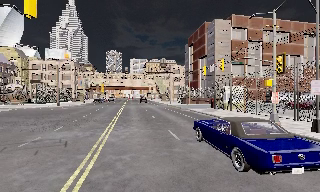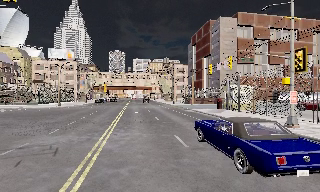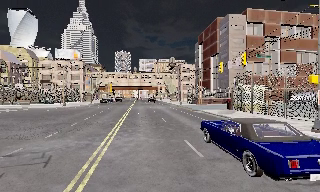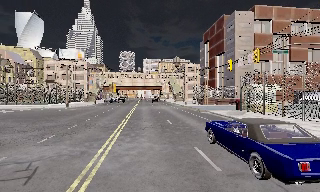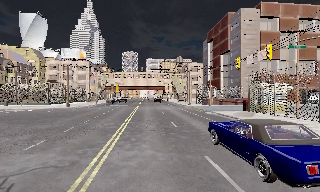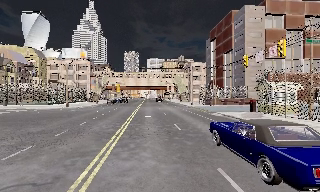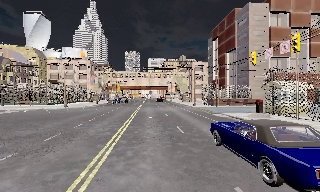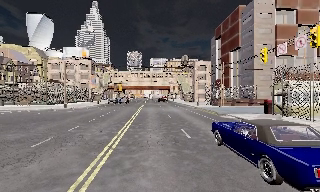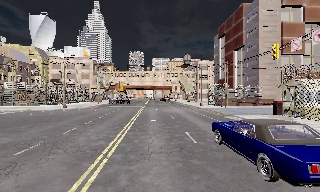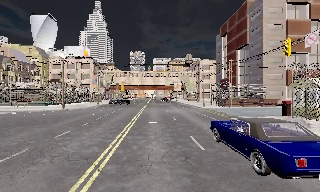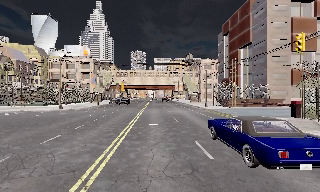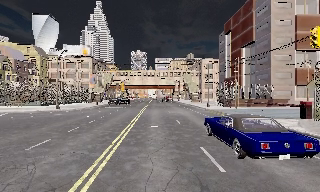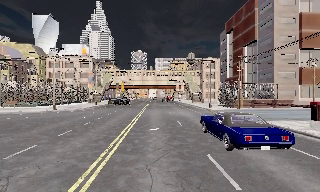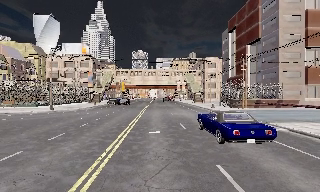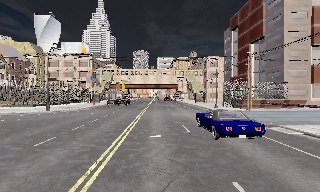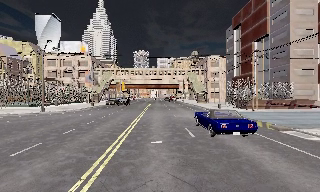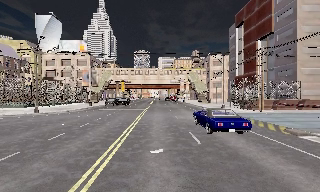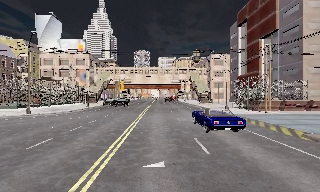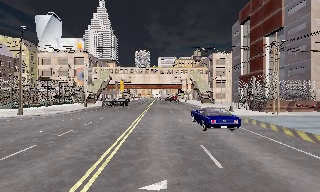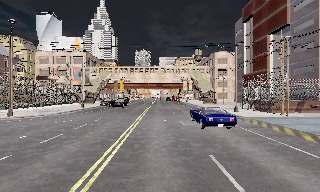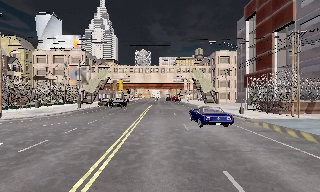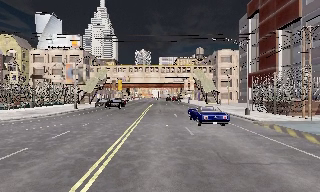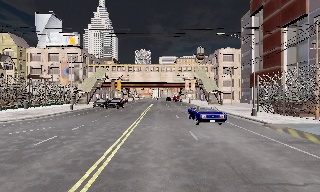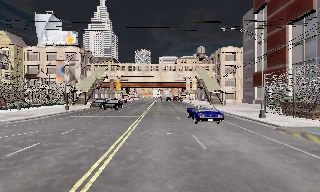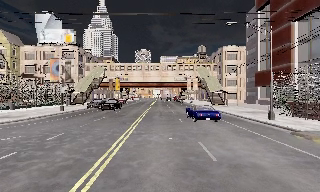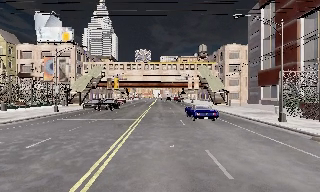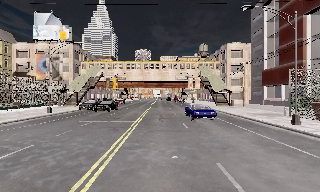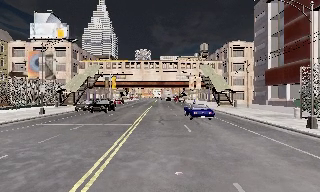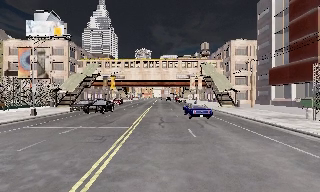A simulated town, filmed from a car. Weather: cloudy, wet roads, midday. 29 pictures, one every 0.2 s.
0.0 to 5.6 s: The camera pans to its left, which is counterclockwise from overhead, by about 10 degrees. It travels forward, about 30 m, so what stands in front looms larger.
The film runs forward here.
